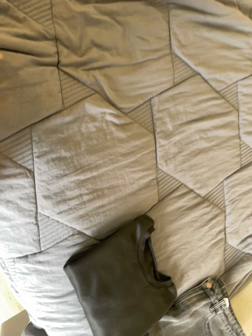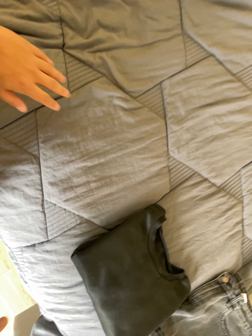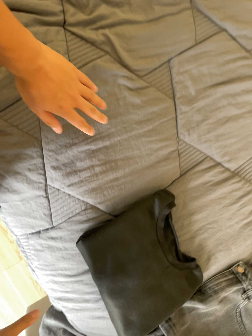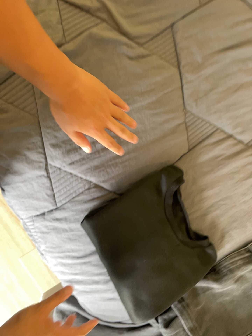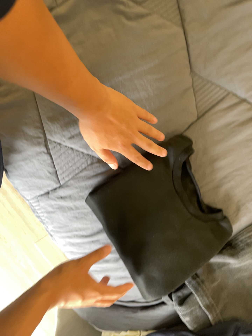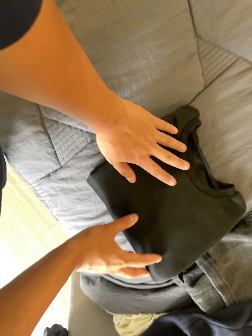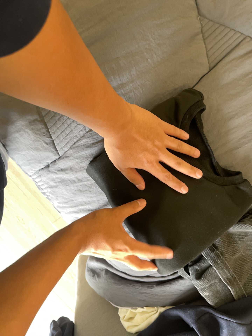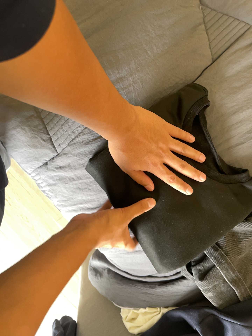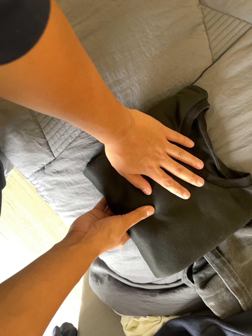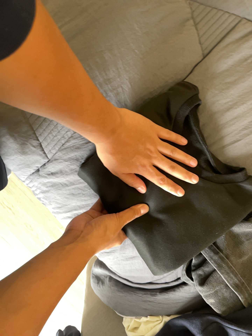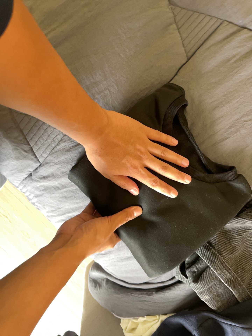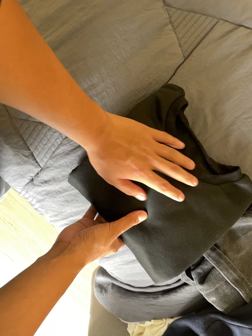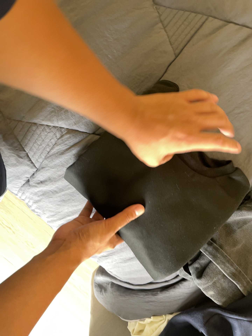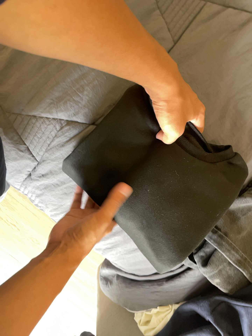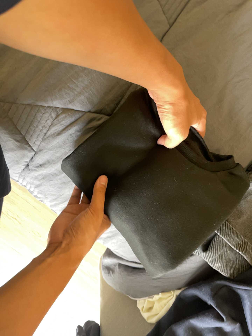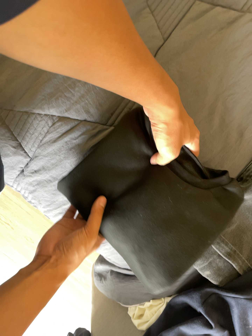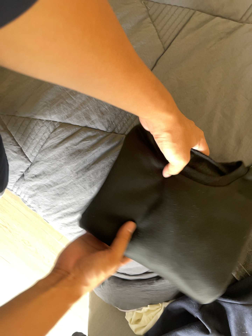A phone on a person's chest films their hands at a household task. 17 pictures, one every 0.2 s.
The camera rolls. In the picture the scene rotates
counterclockwise.
0.0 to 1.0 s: The camera pans to its left by about 15 degrees. It travels forward, toward the bottom of its view and to its right, about 22 cm, so what stands in front looms larger. Its aim tips toward the bottom of its view by about 10 degrees, and the scene shifts upward. It rolls about its line of sight by about 10 degrees, and the scene rotates counterclockwise.
1.0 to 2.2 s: The camera travels to its right, about 9 cm.
2.2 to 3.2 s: The camera shifts only a little, or ends up much as it began.
The film runs backward here.
